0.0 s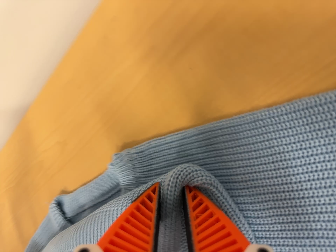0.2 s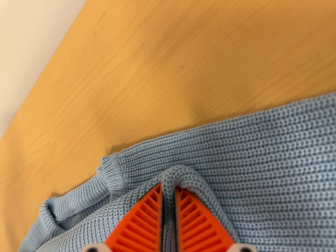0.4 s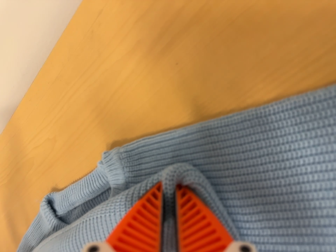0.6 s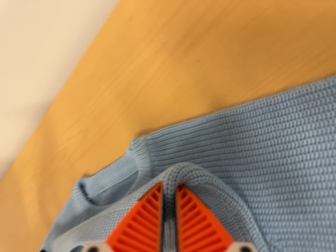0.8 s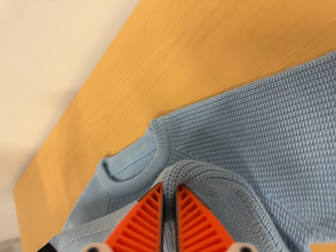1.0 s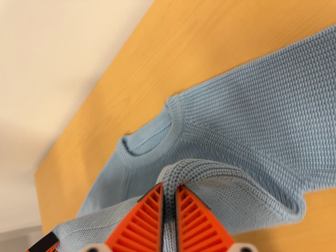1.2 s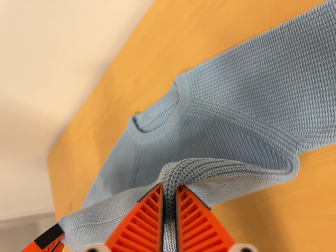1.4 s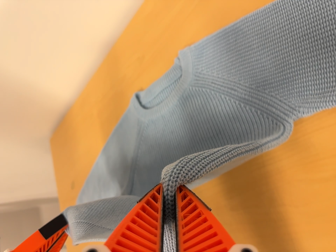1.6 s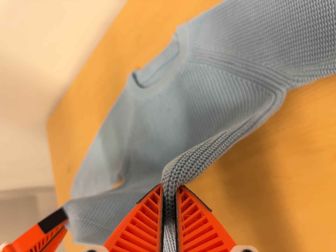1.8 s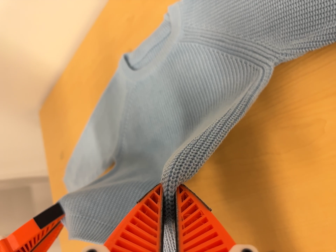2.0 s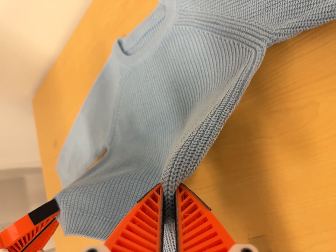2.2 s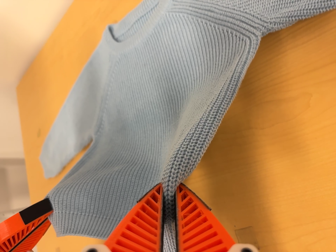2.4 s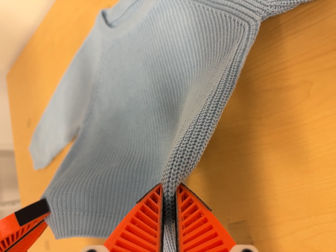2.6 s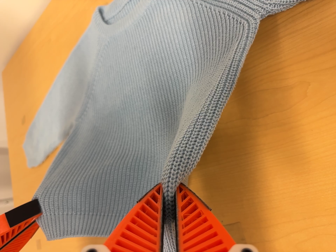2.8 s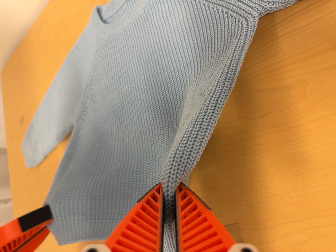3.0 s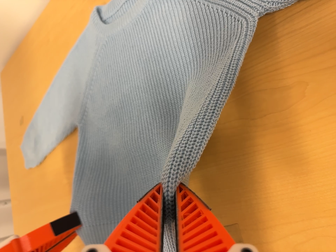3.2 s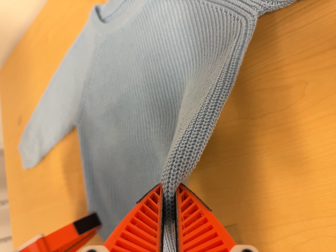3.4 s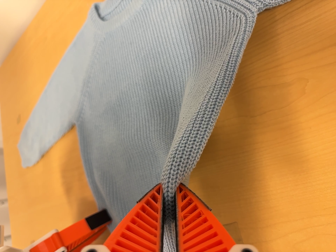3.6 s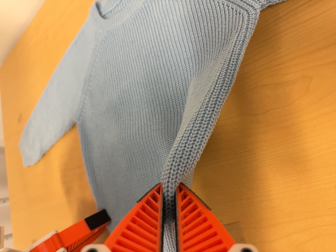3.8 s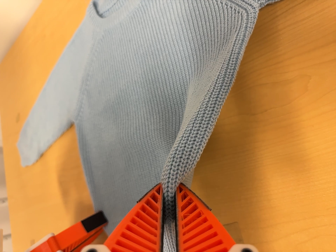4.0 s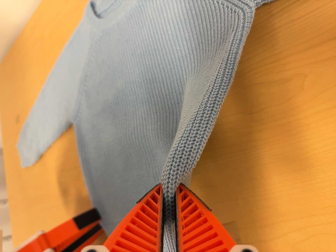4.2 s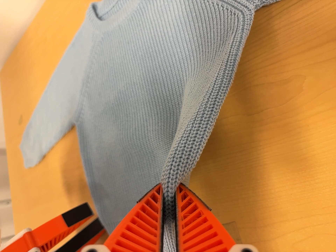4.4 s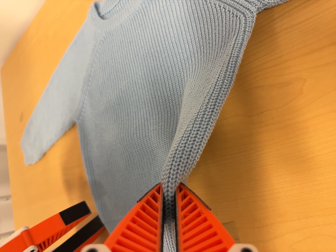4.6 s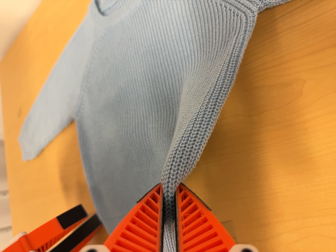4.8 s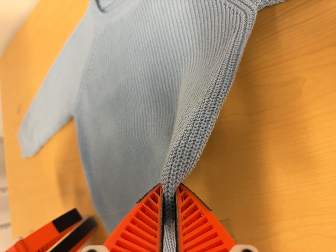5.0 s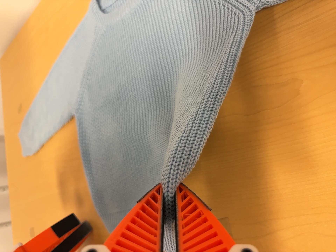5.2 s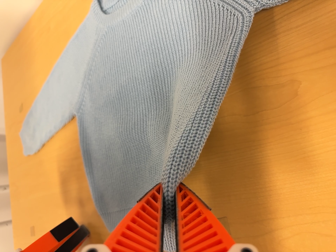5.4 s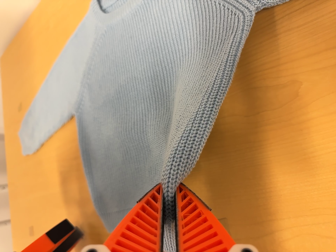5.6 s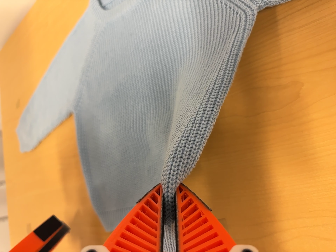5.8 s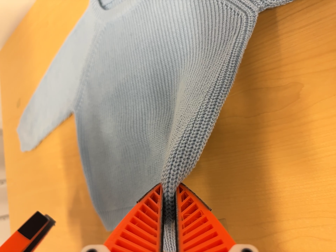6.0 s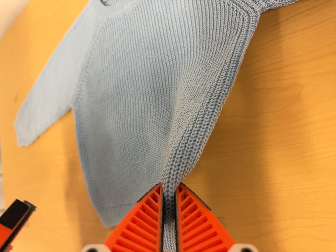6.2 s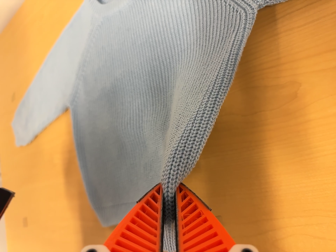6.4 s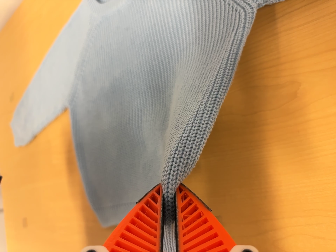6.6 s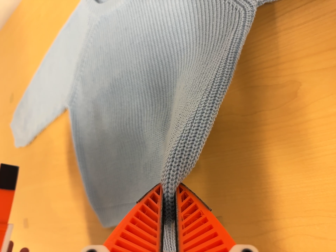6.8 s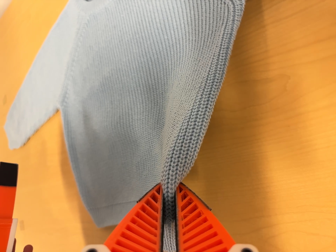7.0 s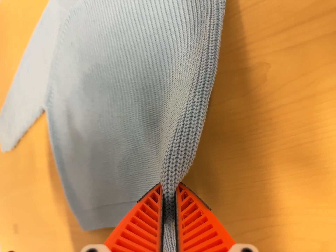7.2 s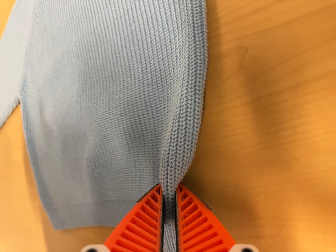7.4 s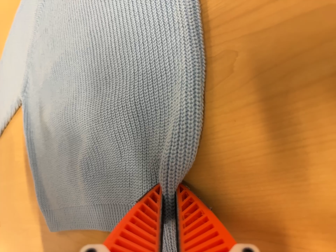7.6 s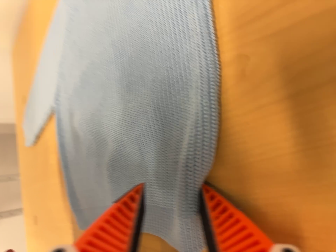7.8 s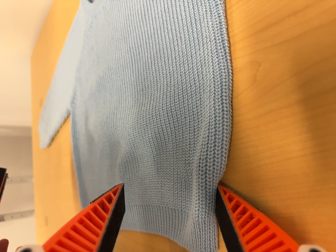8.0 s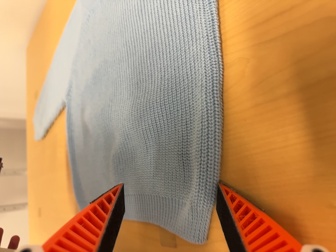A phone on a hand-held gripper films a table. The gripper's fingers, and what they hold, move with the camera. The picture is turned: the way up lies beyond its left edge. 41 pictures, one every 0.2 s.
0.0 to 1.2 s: The camera pans to its left by about 10 degrees. It travels backward and toward the bottom of its view, about 18 cm, so what stands in front gets smaller.
1.2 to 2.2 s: The camera travels toward the bottom of its view, about 12 cm, so close, fixed things drift upward.
2.2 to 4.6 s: The camera shifts only a little, or ends up much as it began.
4.6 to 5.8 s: The camera keeps its place and its aim.
5.8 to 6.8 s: The camera shifts only a little, or ends up much as it began.
6.8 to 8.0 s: The camera pans to its left by about 10 degrees. It travels to its right, about 10 cm.
The film runs backward here.
